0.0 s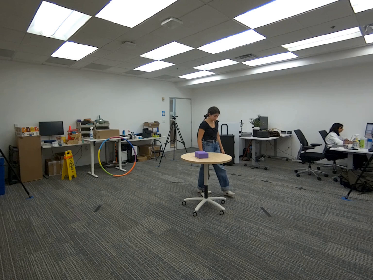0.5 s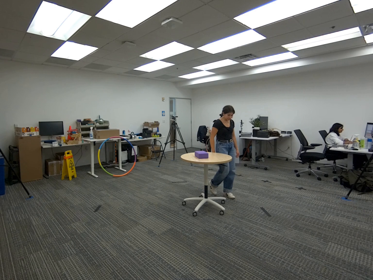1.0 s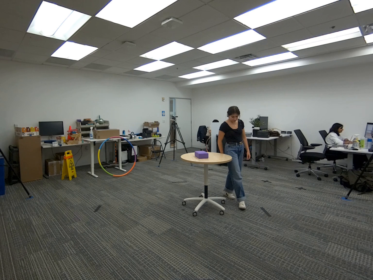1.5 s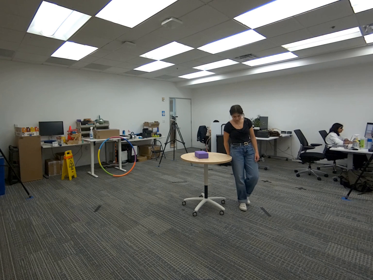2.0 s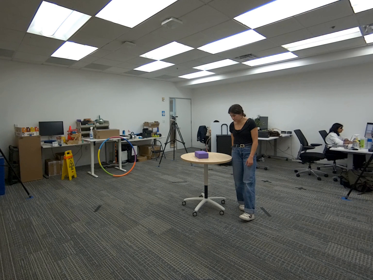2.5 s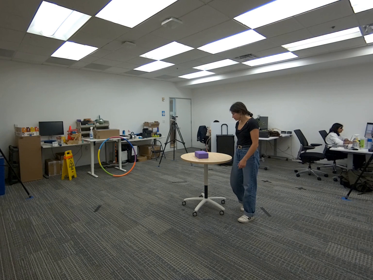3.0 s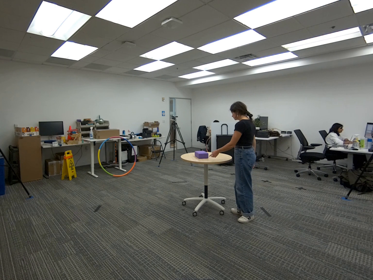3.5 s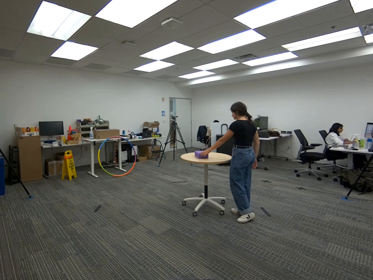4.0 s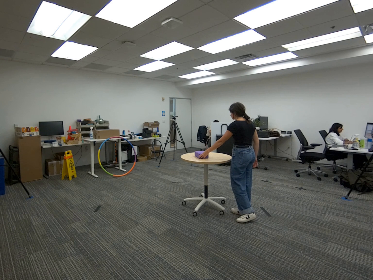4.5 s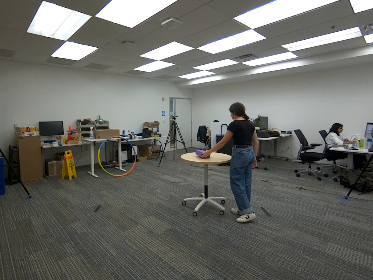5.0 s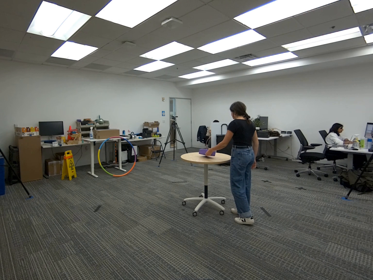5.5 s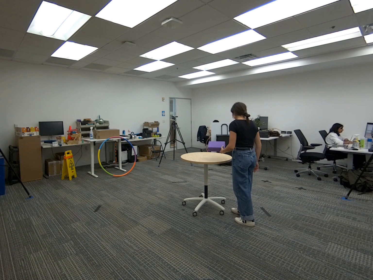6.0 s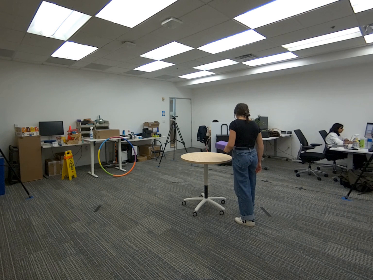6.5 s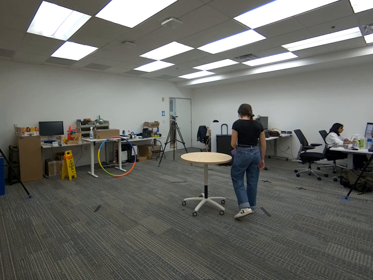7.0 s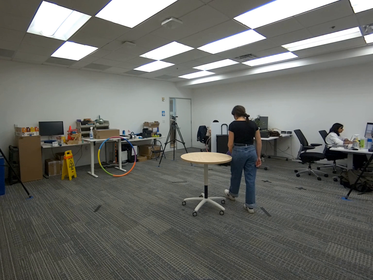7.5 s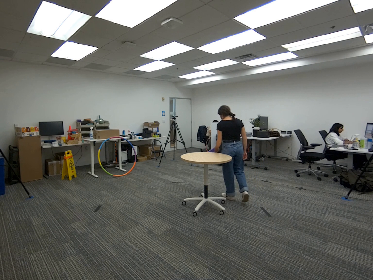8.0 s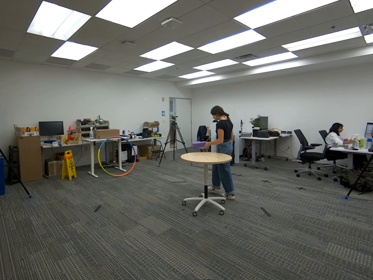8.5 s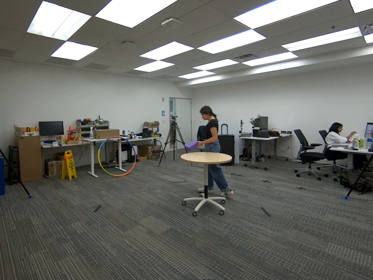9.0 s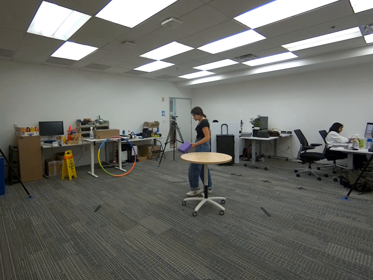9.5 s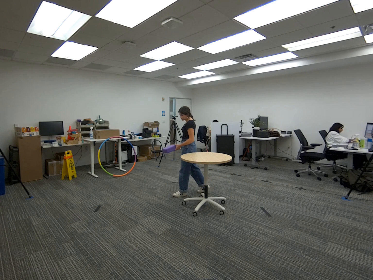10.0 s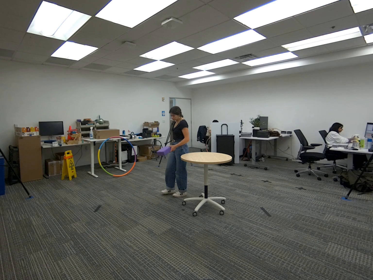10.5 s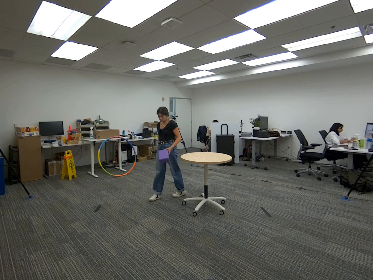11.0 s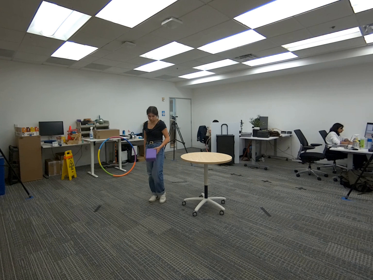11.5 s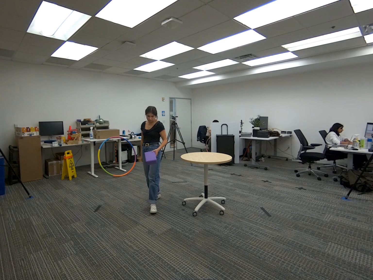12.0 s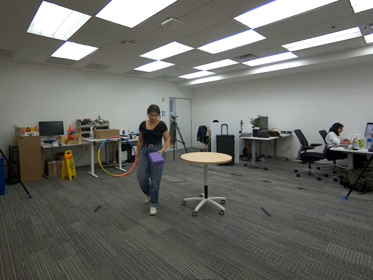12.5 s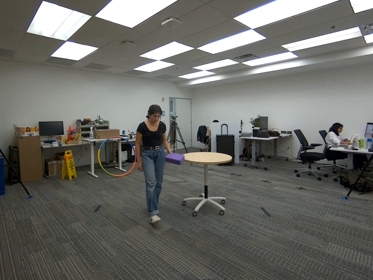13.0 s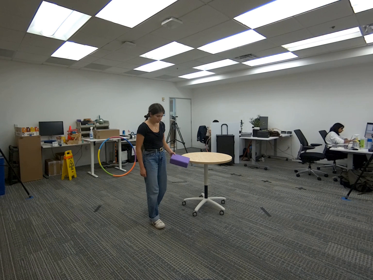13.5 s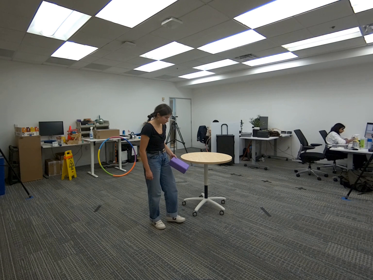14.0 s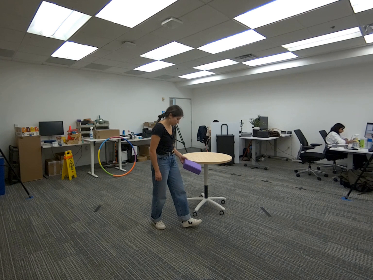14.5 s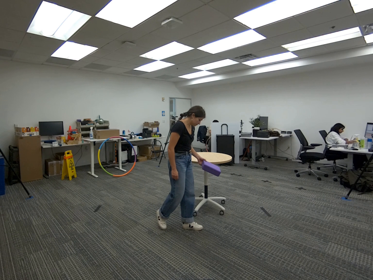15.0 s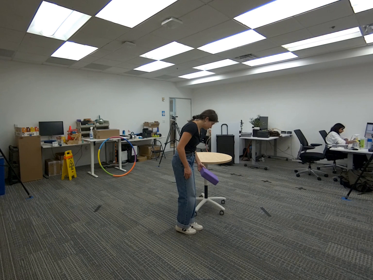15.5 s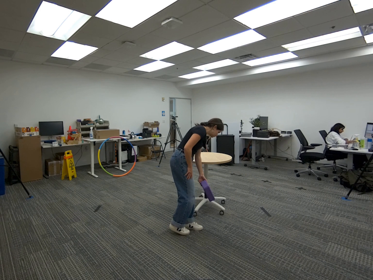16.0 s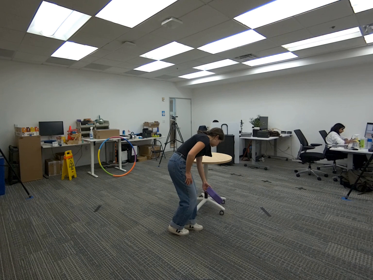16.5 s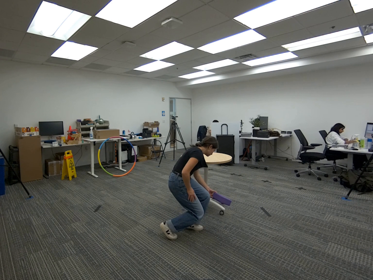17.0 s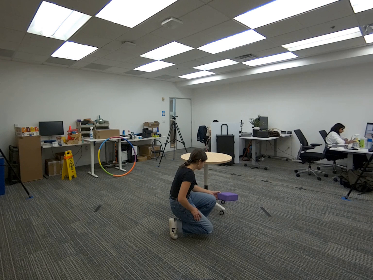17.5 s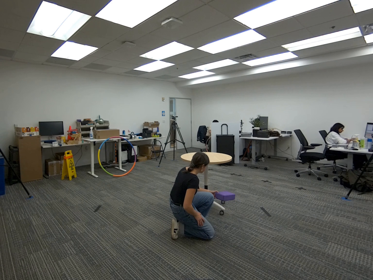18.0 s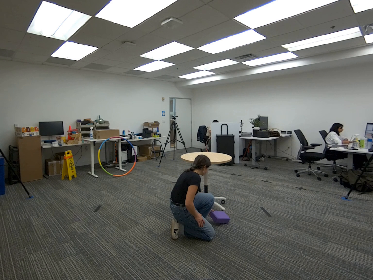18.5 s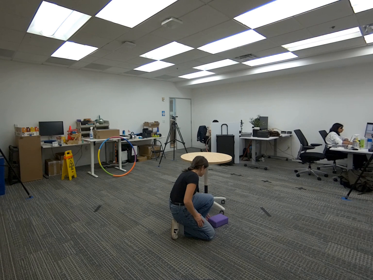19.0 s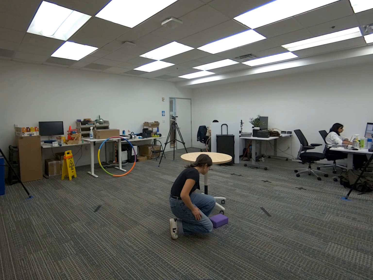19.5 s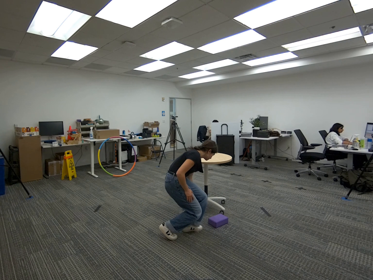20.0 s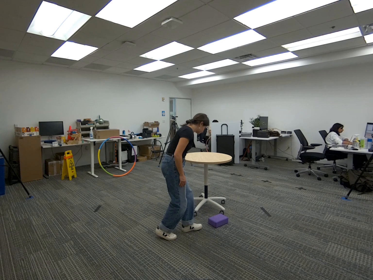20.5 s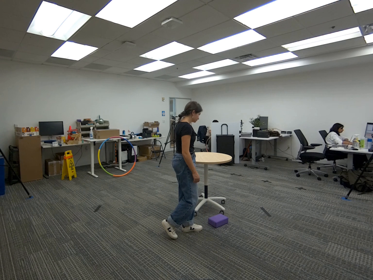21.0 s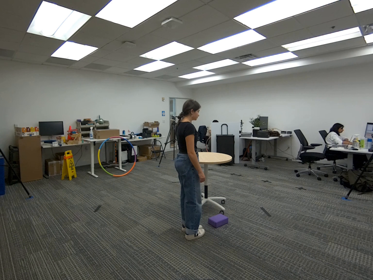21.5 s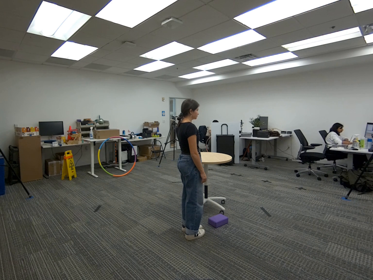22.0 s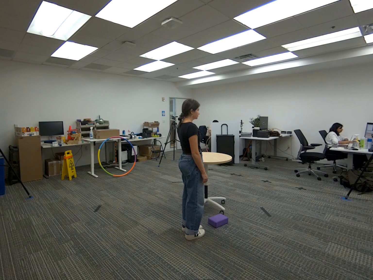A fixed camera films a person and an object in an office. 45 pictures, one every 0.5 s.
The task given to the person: Walk over to the round table and using your left hand pick up the yoga block. Place the yoga block on the ground.
